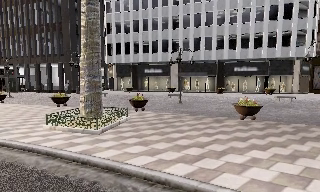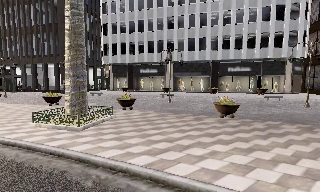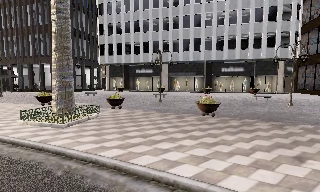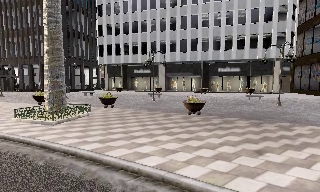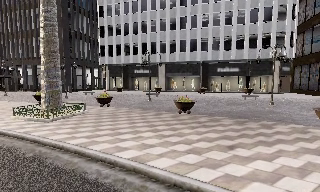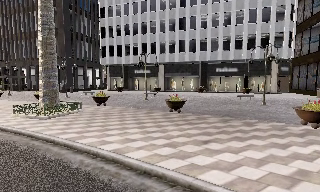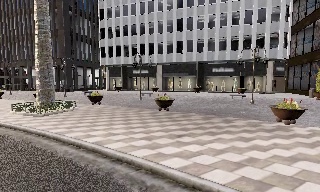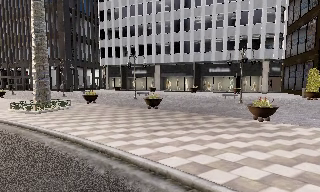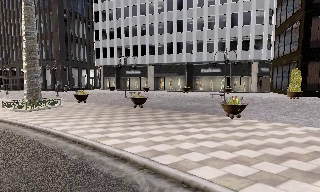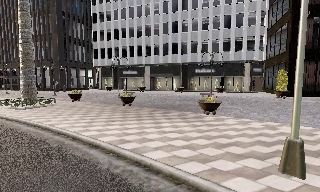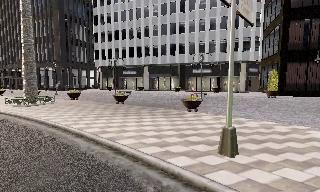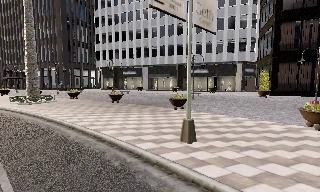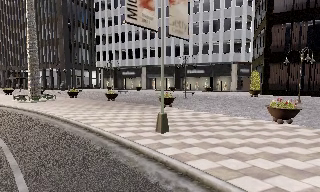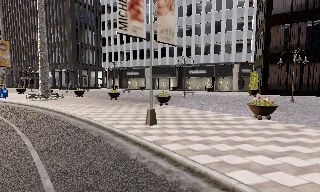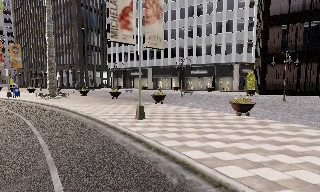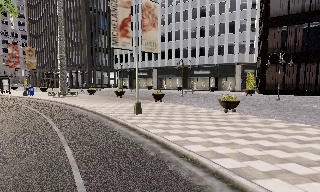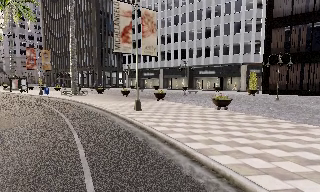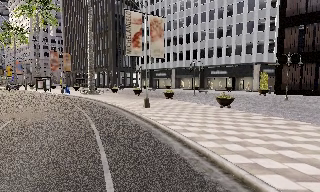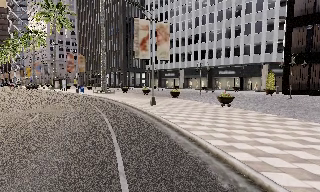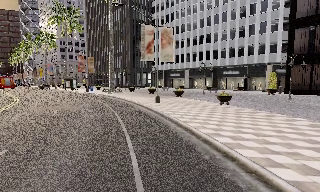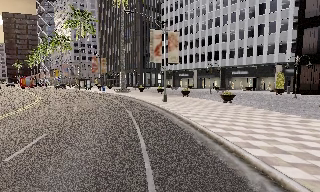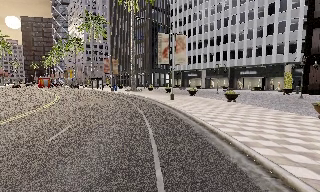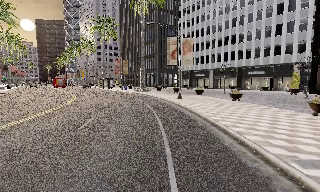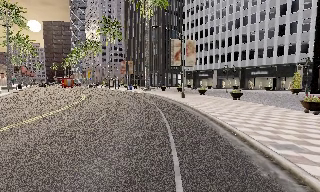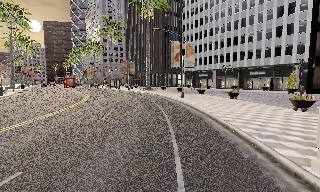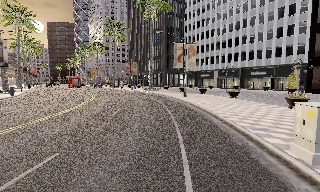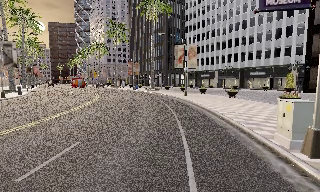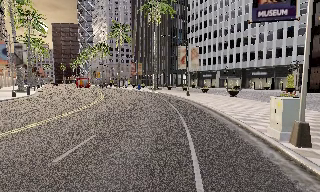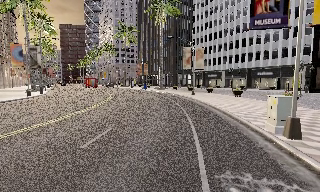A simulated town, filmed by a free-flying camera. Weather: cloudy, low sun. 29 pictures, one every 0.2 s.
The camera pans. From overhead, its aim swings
counterclockwise.
0.0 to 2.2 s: The camera travels to its right and backward, about 11 m, so close, fixed things drift to the left.
2.2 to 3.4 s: The camera pans to its left, which is counterclockwise from overhead, by about 15 degrees. It travels backward and to its right, about 8 m, so what stands in front gets smaller.
3.4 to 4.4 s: The camera pans to its left, which is counterclockwise from overhead, by about 15 degrees. It travels backward, about 6 m, so what stands in front gets smaller.
4.4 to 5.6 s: The camera travels backward, about 5 m, so what stands in front gets smaller.
The film runs backward here.
